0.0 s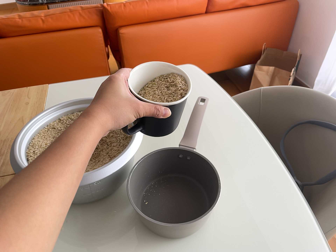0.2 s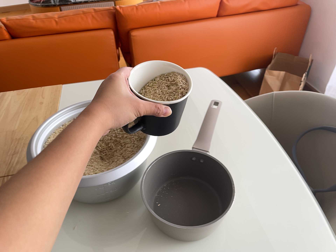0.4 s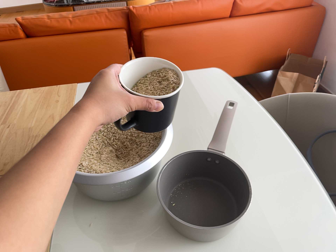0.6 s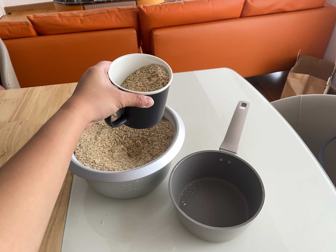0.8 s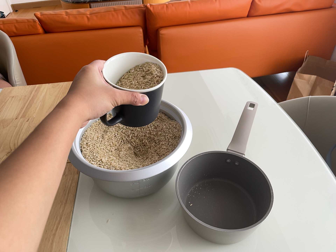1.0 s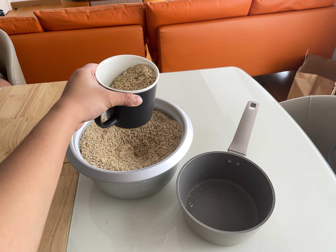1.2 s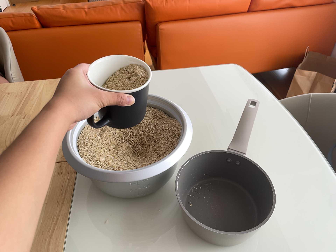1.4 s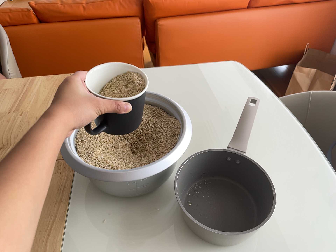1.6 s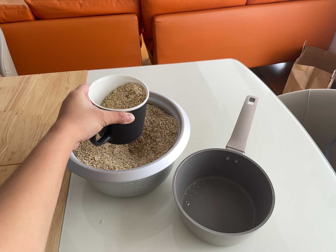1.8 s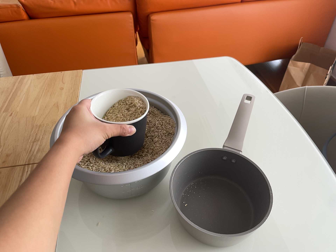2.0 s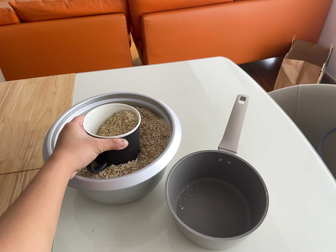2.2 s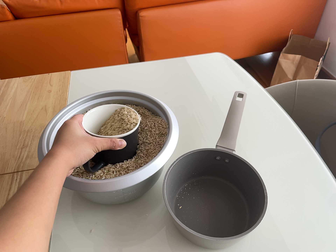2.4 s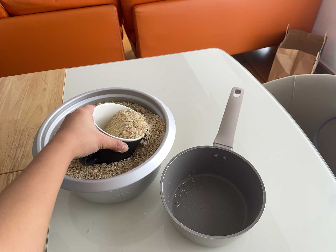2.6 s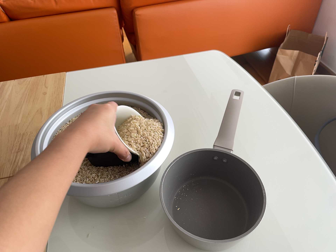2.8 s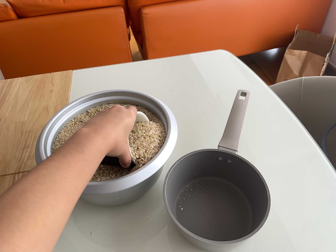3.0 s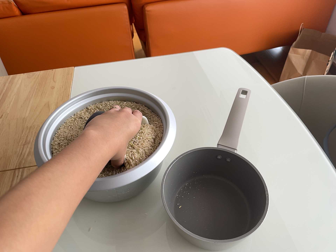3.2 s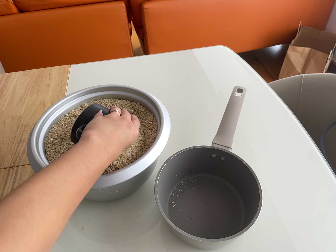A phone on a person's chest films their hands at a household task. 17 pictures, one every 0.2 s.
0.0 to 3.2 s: The camera travels forward, about 7 cm, so what stands in front looms larger.
The film runs backward here.
